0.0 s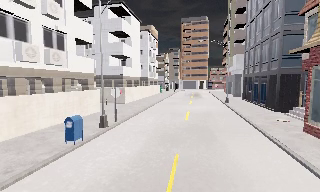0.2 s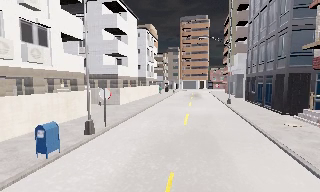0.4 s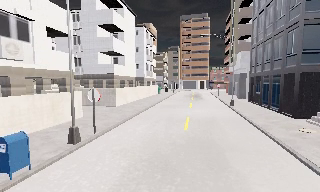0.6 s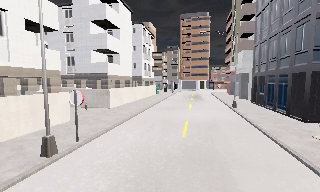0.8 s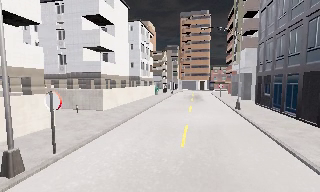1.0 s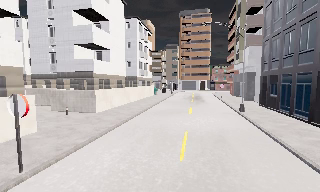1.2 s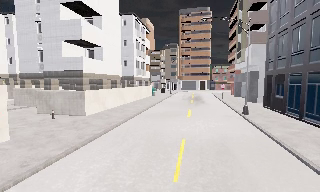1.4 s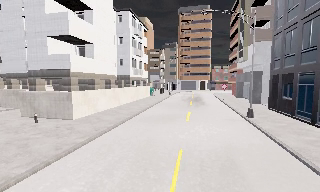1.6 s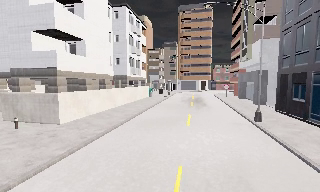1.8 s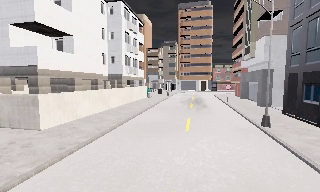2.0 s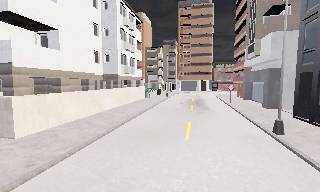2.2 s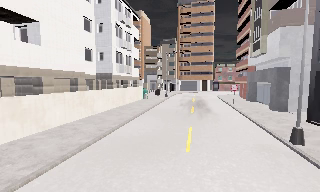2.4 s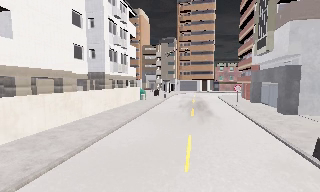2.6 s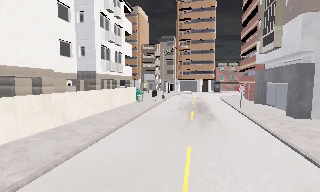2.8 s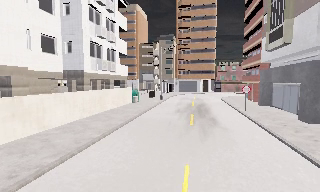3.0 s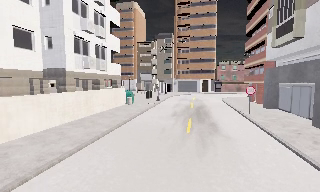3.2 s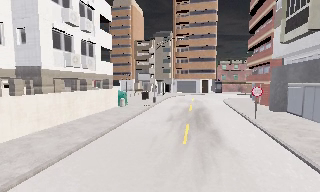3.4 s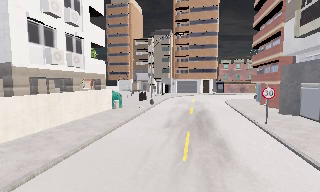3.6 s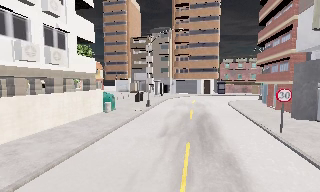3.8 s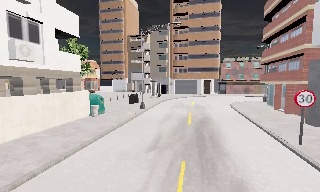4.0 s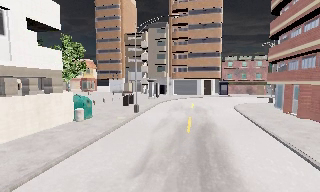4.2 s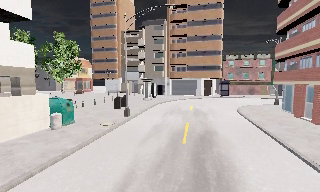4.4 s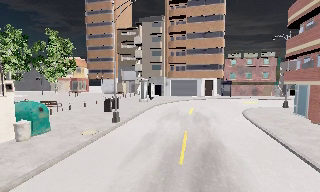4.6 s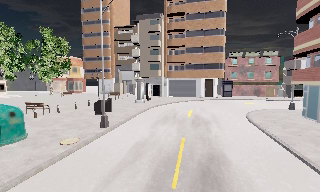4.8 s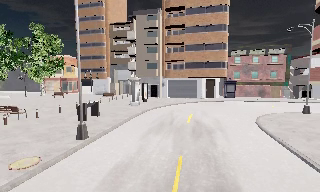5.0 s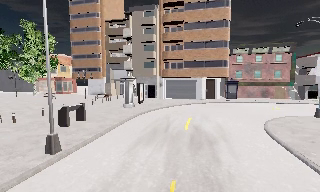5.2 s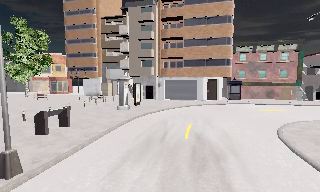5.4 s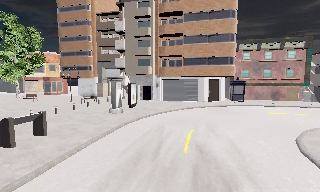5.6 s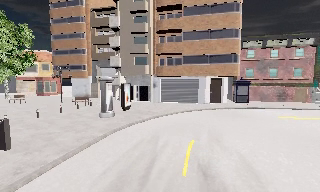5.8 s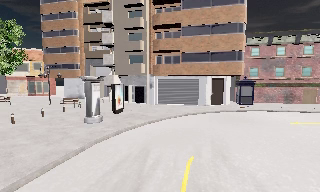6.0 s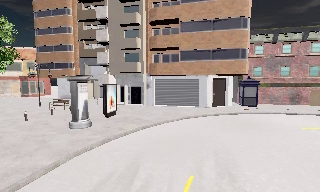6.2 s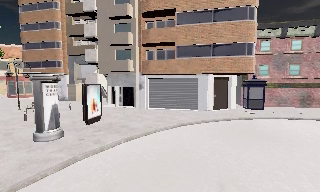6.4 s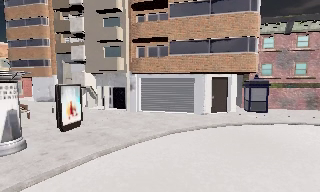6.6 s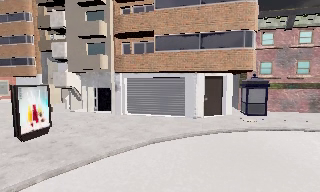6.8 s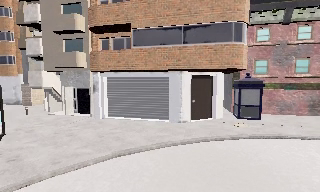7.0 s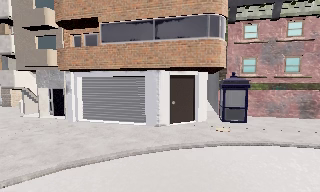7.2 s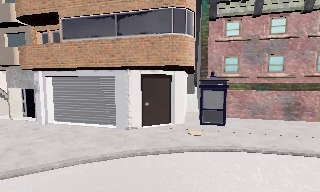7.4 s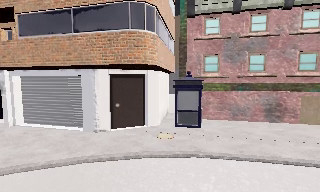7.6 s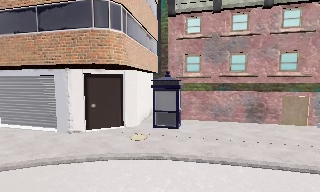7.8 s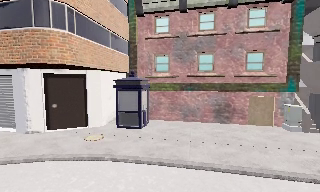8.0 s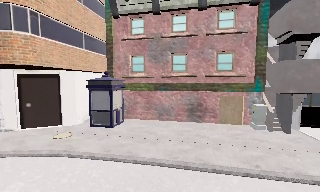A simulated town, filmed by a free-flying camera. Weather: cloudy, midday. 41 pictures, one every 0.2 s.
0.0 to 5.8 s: The camera travels forward, about 40 m, so what stands in front looms larger.
5.8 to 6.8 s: The camera travels forward and to its right, about 8 m, so what stands in front looms larger.
6.8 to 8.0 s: The camera travels to its right, about 10 m, so close, fixed things drift to the left.
The film runs forward here.
